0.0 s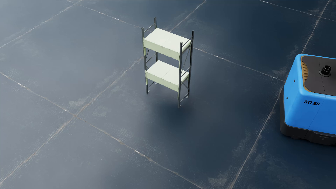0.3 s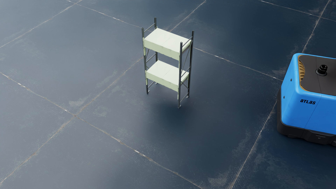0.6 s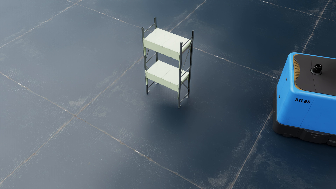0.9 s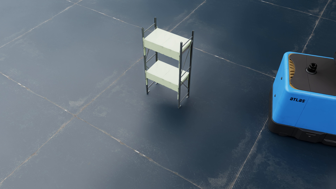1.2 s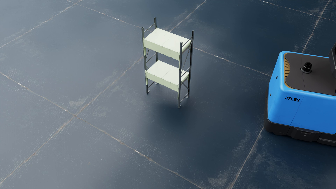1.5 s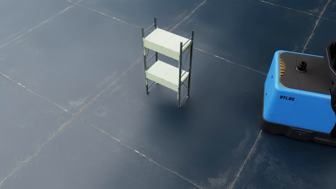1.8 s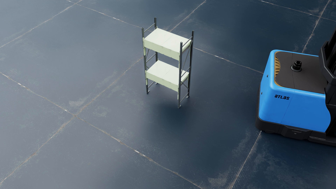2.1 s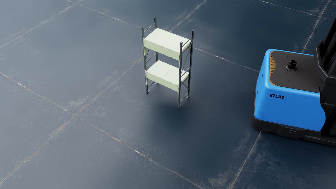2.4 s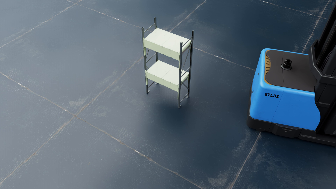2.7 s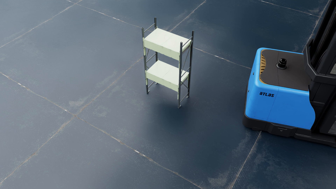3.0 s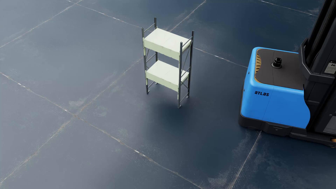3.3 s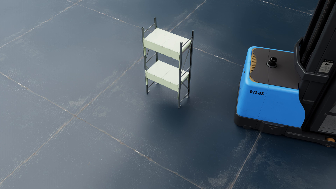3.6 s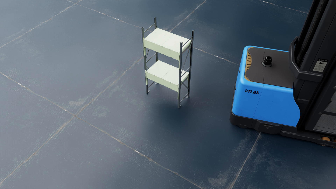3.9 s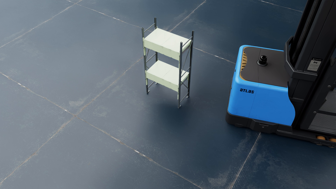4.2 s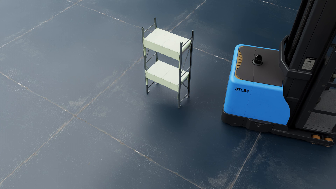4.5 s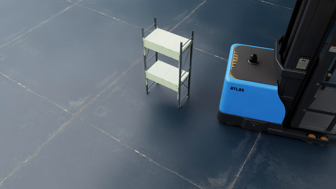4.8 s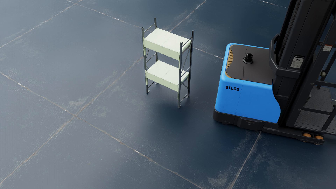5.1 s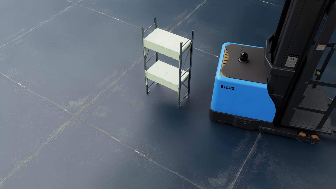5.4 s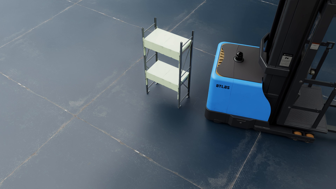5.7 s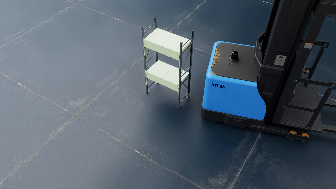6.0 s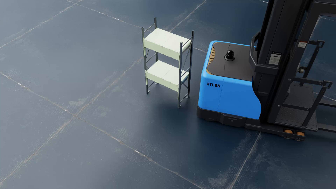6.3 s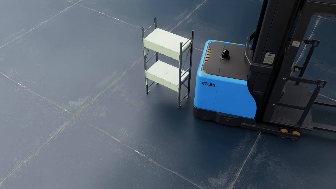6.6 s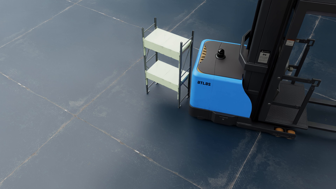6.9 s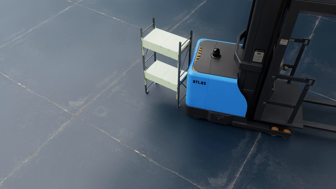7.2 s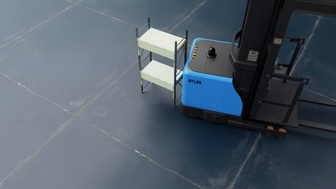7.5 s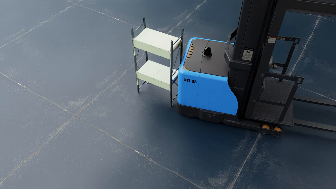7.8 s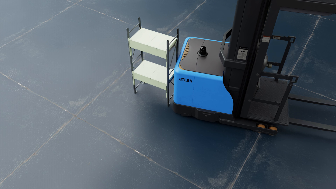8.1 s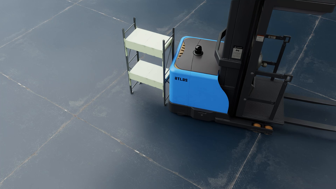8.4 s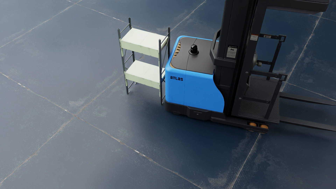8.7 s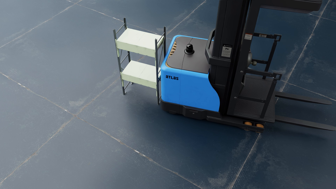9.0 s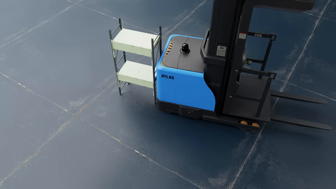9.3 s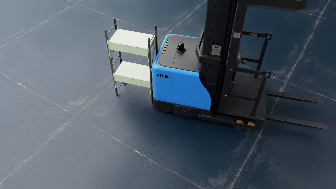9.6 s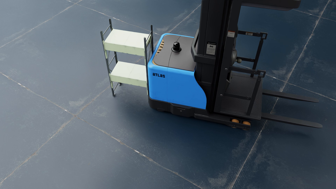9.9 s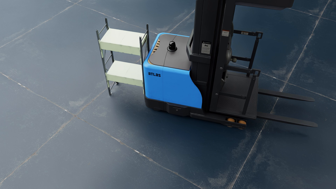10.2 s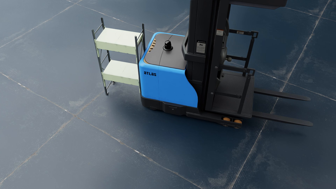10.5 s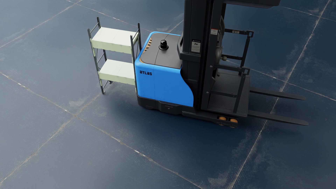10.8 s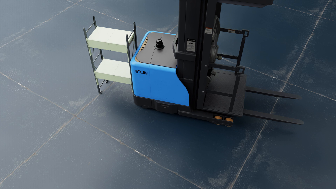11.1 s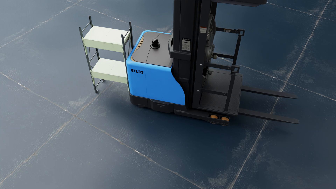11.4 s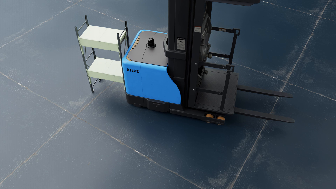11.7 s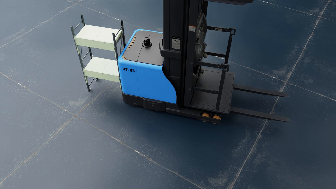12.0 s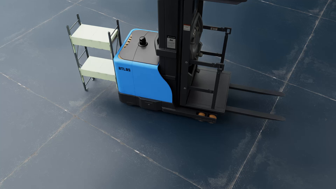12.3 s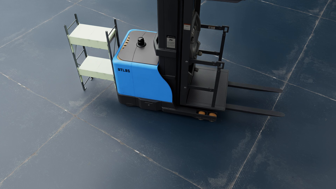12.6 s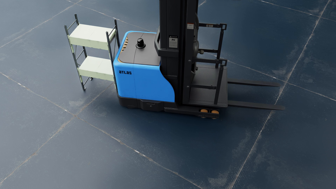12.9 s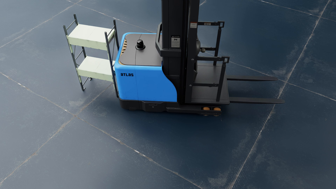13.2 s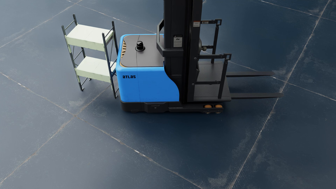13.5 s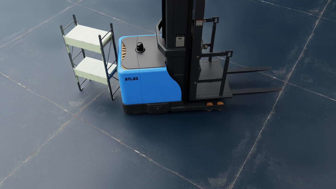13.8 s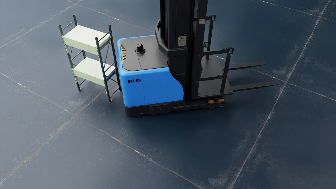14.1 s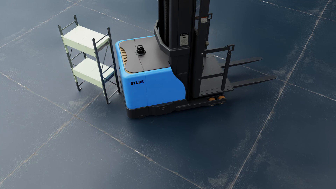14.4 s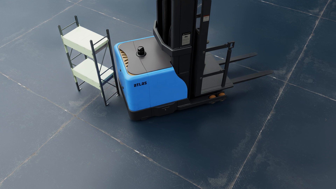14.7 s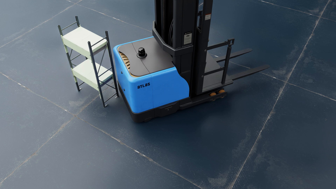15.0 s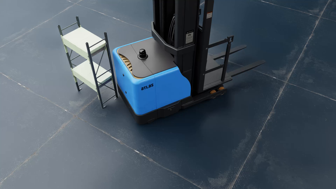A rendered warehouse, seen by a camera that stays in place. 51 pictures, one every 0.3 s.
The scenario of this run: A forklift runs into an object in its way.
